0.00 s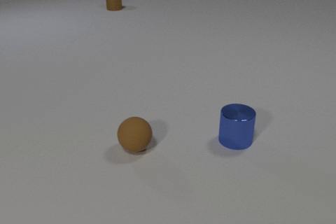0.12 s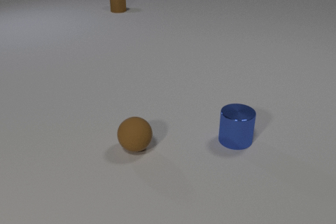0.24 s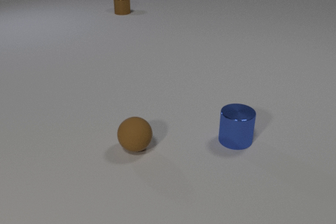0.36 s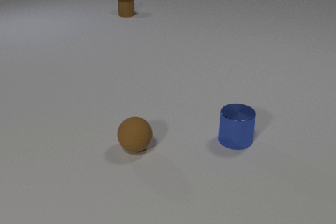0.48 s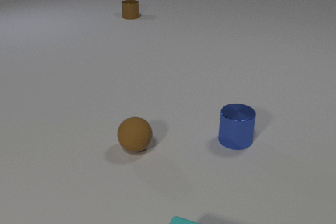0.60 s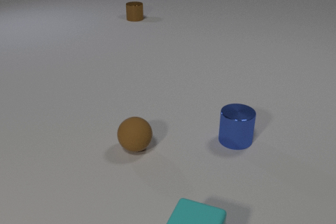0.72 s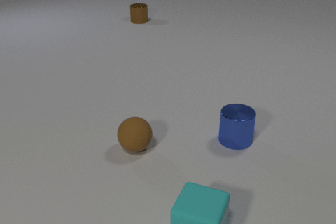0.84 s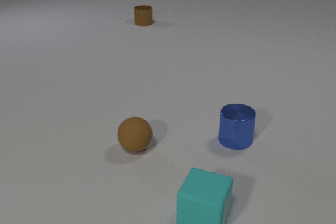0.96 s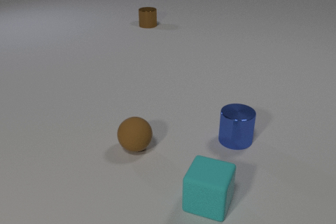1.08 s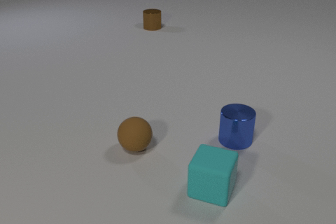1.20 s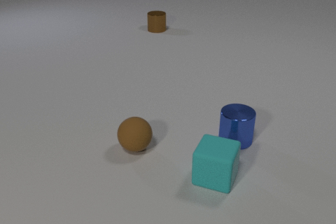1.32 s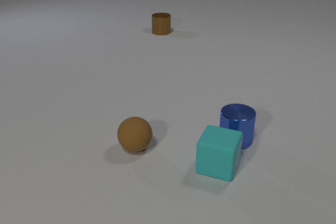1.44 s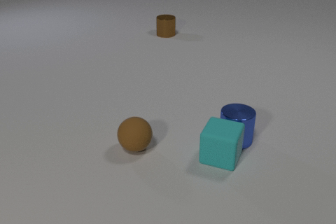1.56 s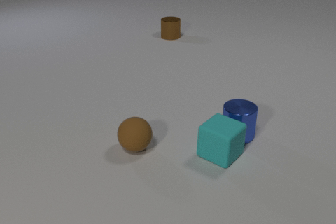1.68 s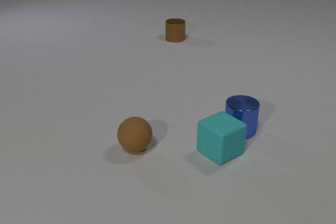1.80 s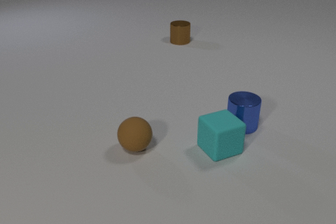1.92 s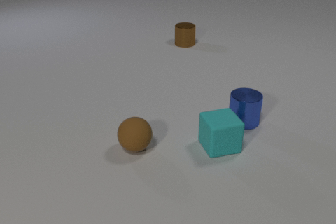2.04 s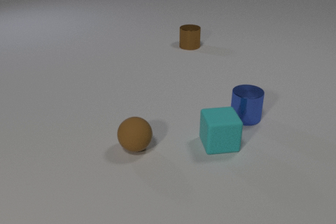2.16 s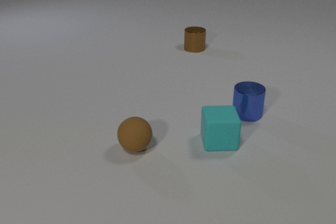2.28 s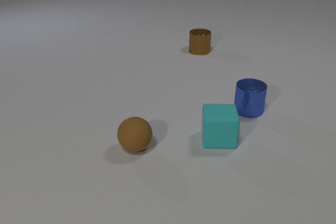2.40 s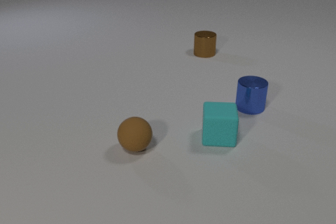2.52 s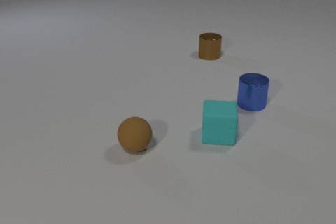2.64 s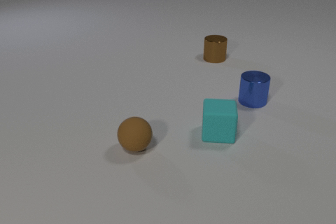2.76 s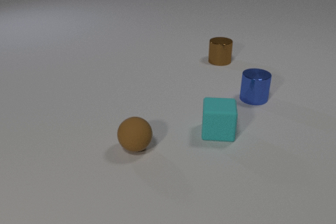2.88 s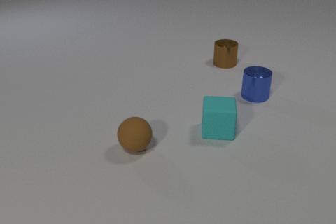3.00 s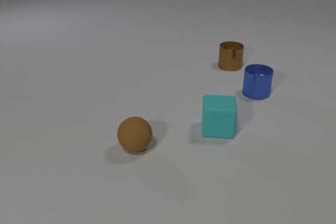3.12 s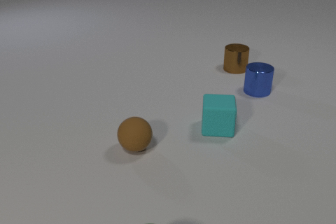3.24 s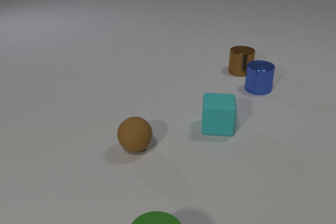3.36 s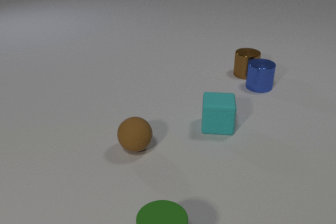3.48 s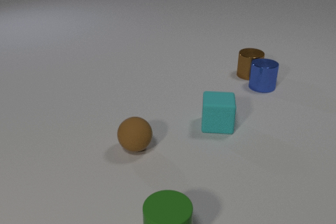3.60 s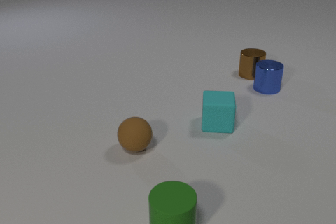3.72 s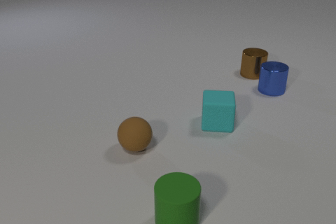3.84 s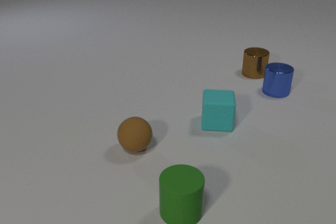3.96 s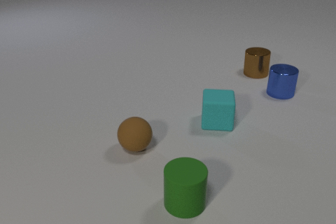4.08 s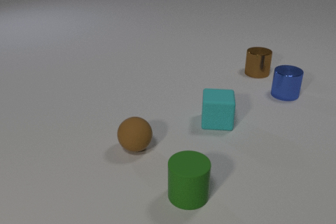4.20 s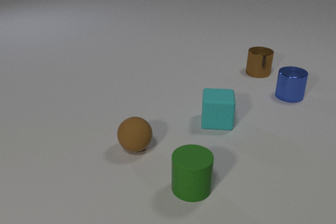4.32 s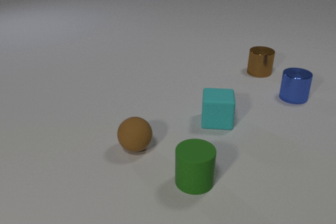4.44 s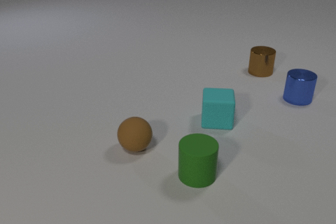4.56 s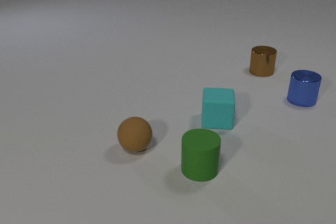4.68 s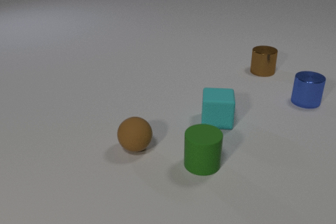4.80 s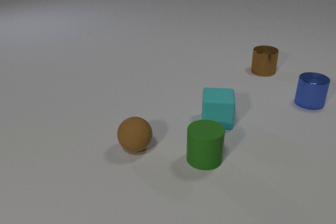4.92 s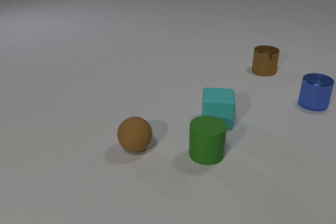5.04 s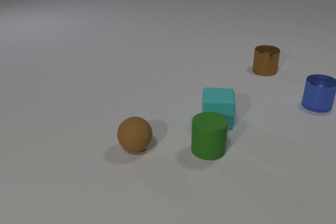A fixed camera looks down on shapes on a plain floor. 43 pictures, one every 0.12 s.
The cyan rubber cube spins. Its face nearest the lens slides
to the left.
The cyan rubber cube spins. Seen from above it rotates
clockwise.
0.00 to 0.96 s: The cyan rubber cube comes in at the bottom edge, slides away from the camera. The brown metal cylinder slides toward the camera and to the right.
0.96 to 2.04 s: The cyan rubber cube slides away from the camera, spins so that its near face slides to the left, clockwise seen from above. The blue metal cylinder slides away from the camera. The brown metal cylinder slides toward the camera and to the right. The cyan rubber cube and the blue metal cylinder collide.
2.04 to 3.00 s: The cyan rubber cube slides away from the camera. The blue metal cylinder slides away from the camera. The brown metal cylinder slides toward the camera and to the right.
3.00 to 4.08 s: The cyan rubber cube slides away from the camera. The blue metal cylinder slides to the right. The green rubber cylinder comes in at the bottom edge, slides away from the camera. The brown metal cylinder slides to the right and toward the camera. The blue metal cylinder and the brown metal cylinder collide.
4.08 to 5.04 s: The blue metal cylinder slides to the right and toward the camera. The green rubber cylinder slides away from the camera. The brown metal cylinder slides to the right and away from the camera.
How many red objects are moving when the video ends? 0.
How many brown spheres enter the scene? 0.
What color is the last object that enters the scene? green.
